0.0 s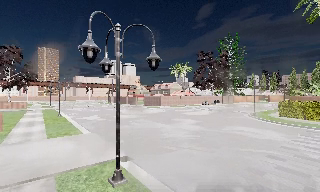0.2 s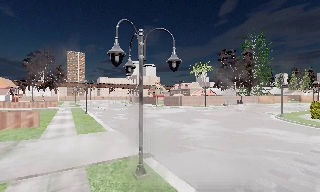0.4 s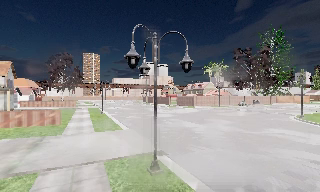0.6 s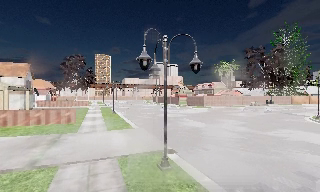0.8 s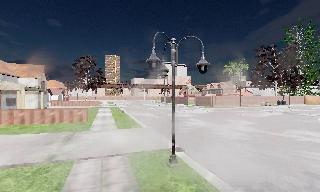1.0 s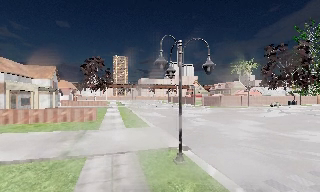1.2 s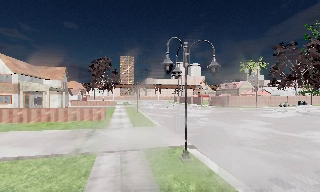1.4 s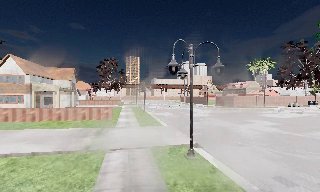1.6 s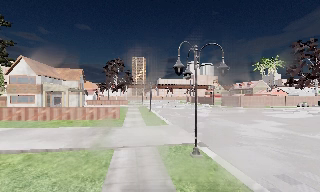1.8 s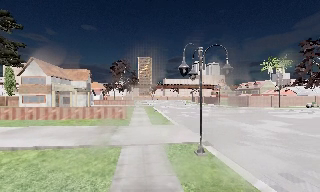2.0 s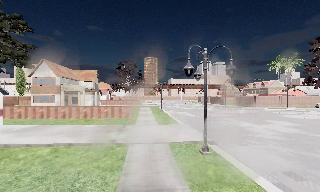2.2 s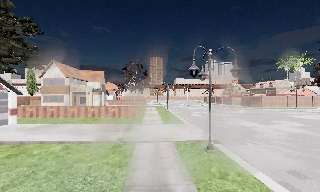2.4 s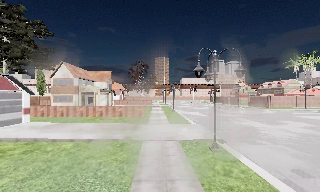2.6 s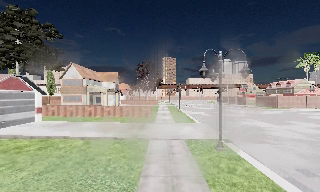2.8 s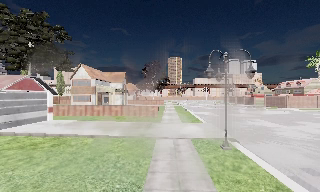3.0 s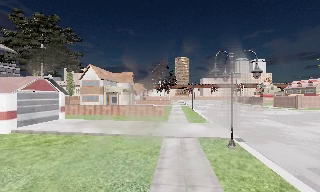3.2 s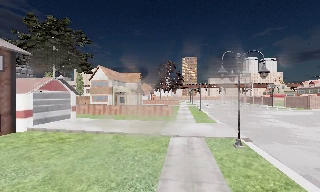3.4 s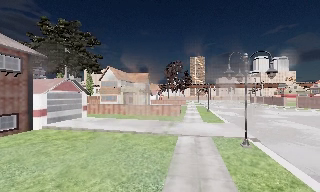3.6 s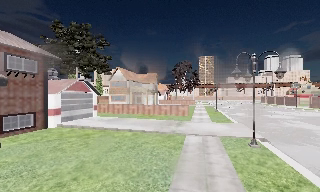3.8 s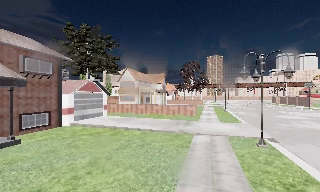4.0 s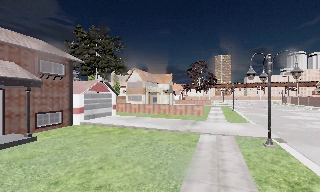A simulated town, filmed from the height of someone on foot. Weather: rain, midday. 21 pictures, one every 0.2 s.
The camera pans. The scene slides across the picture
to the right.
The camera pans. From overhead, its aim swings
counterclockwise.
0.0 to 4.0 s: The scene slides to the right, as the camera pans about 55 degrees to its left. It travels backward, about 5 m.
The film runs backward here.
